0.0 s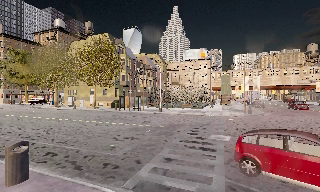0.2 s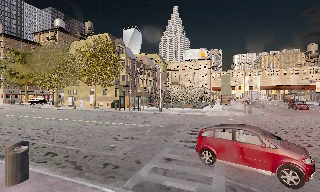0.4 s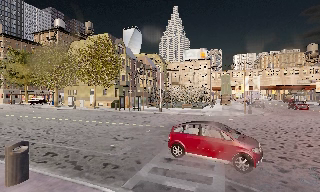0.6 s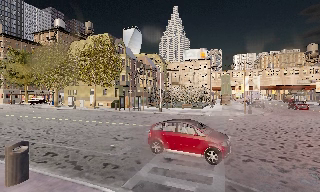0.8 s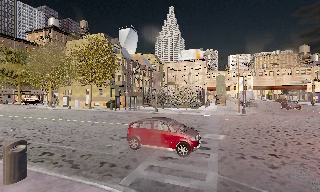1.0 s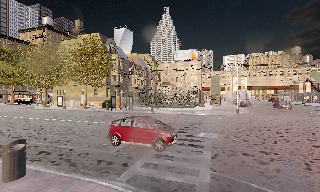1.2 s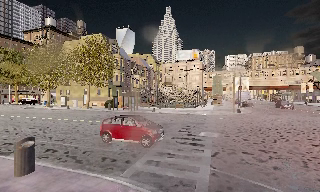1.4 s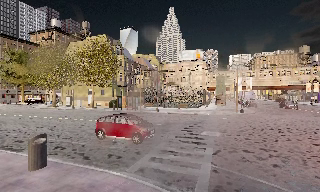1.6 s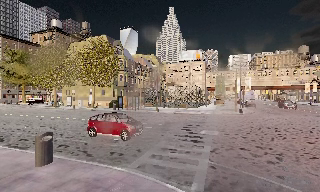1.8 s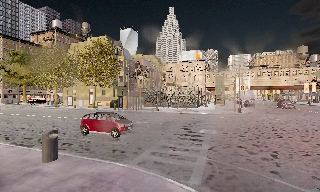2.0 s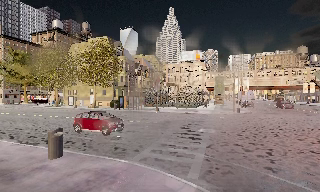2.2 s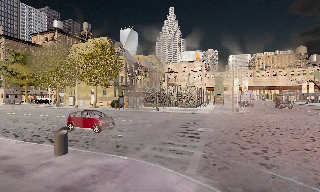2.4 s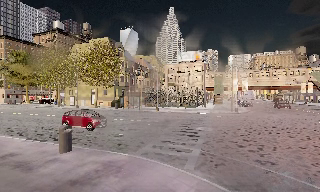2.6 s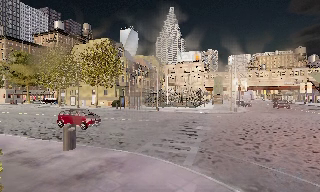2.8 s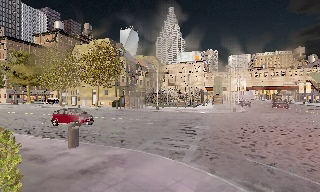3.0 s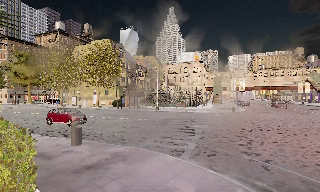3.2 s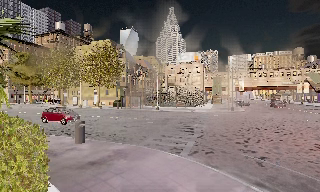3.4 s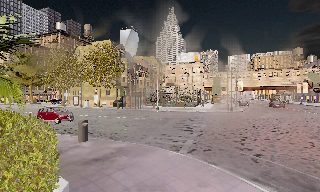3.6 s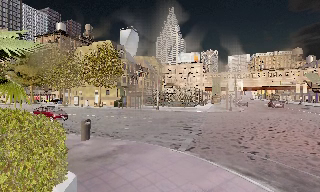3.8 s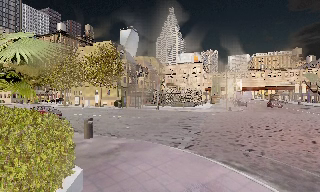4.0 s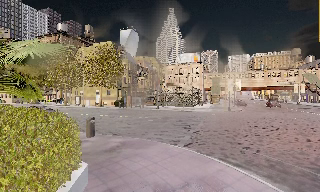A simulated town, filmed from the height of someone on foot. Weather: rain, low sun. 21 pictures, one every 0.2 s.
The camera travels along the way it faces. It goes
backward.
0.0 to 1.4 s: The camera travels backward, about 1 m, so what stands in front gets smaller. It gains speed.
1.4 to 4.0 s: The camera travels backward, about 4.5 m, so what stands in front gets smaller.
The film runs backward here.
